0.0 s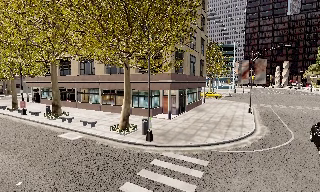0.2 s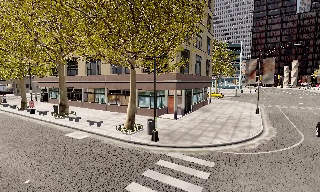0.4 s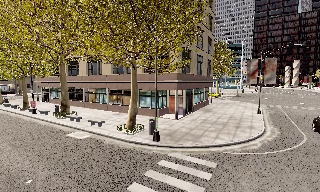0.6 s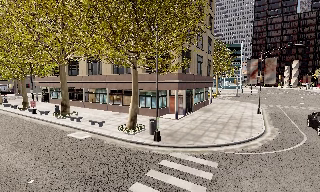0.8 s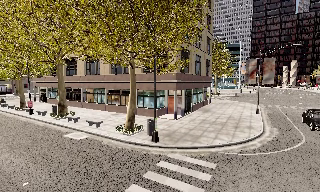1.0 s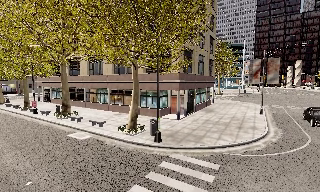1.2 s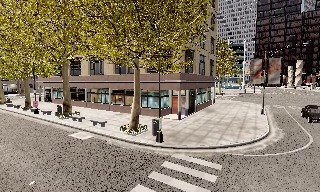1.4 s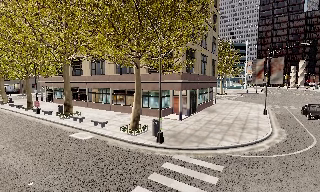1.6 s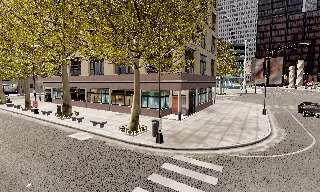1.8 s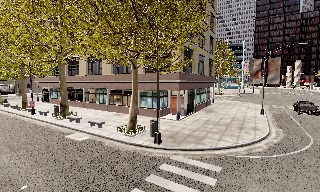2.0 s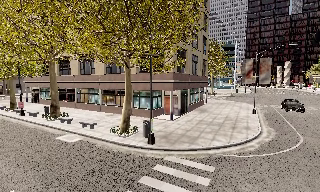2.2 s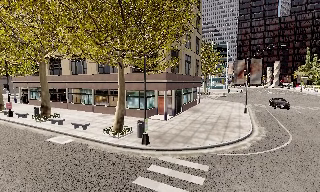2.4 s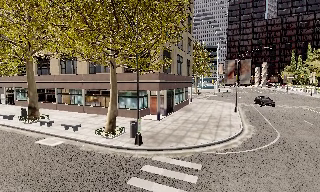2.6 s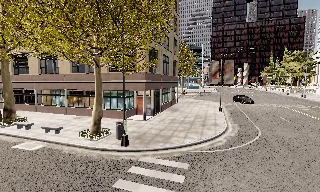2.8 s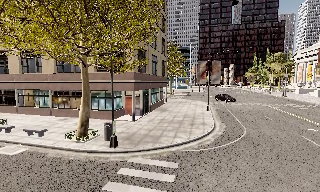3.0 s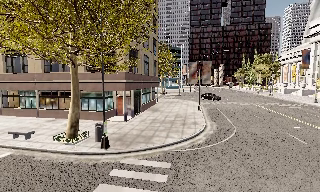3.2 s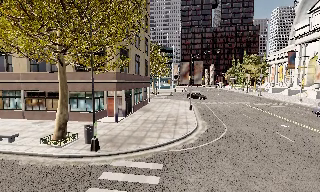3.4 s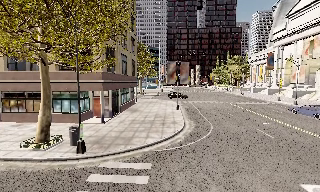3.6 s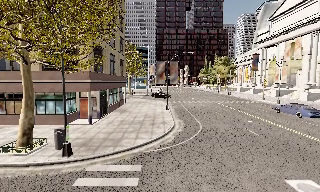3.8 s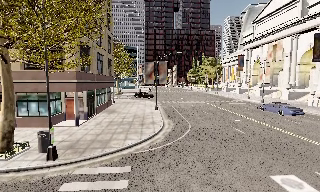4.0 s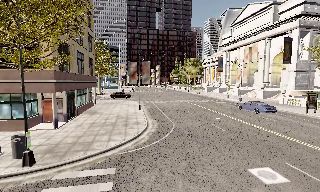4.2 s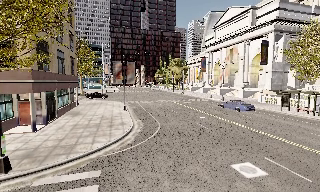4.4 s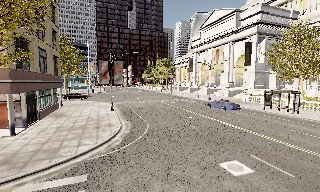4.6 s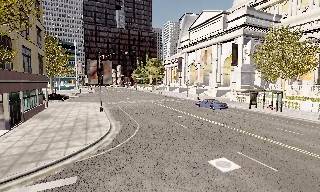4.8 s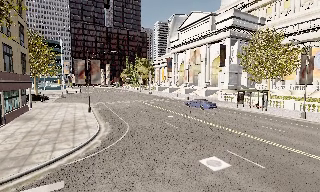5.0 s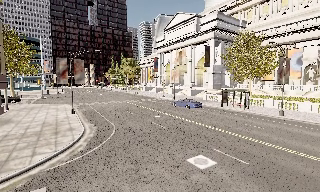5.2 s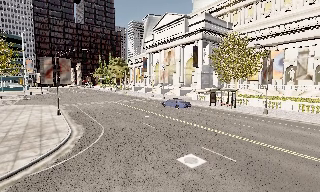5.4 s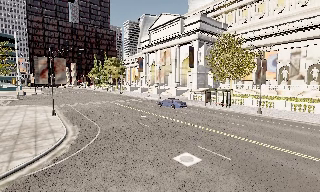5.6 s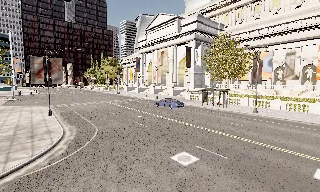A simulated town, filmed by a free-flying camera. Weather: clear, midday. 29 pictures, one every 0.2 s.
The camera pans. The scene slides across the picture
to the left.
The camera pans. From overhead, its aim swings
clockwise.
0.0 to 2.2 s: The camera travels forward, about 0.5 m, so what stands in front looms larger.
2.2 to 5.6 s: The camera pans to its right, which is clockwise from overhead, by about 65 degrees. It travels to its left, about 0.5 m.
The film runs backward here.
